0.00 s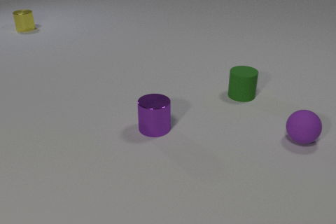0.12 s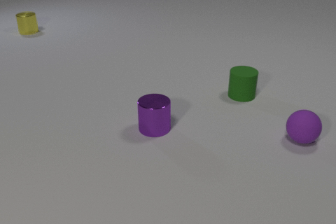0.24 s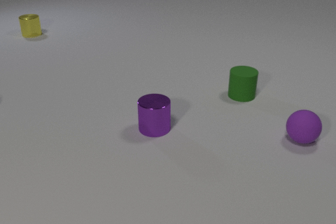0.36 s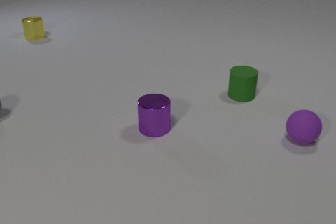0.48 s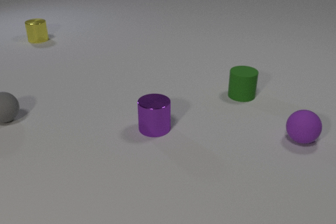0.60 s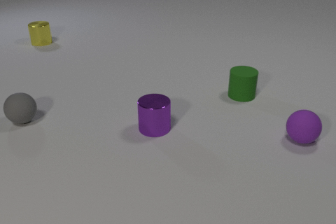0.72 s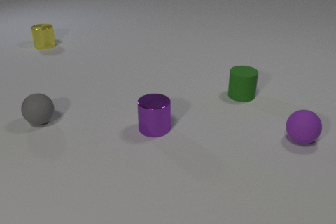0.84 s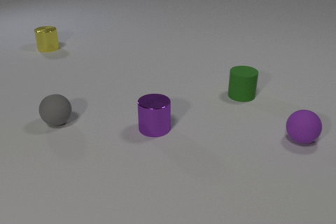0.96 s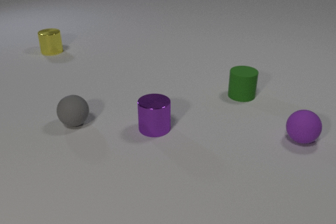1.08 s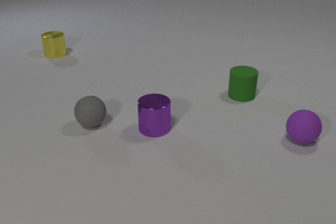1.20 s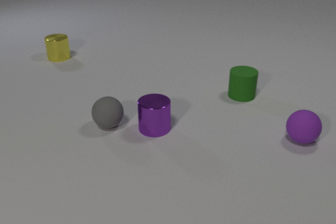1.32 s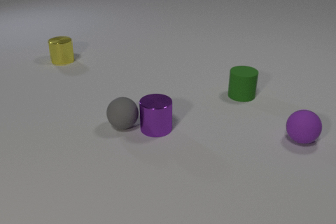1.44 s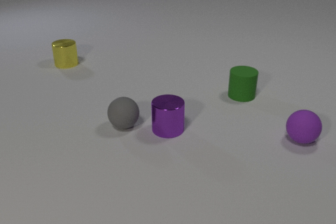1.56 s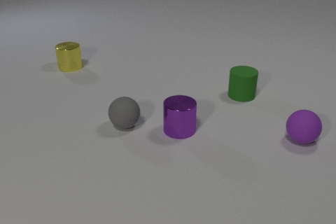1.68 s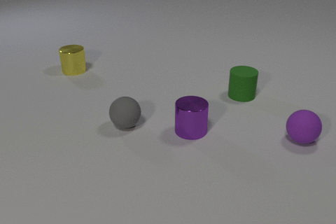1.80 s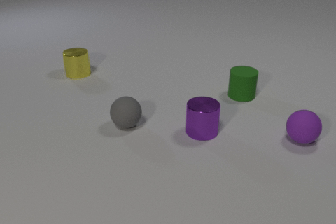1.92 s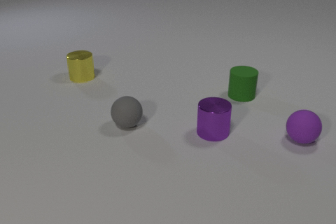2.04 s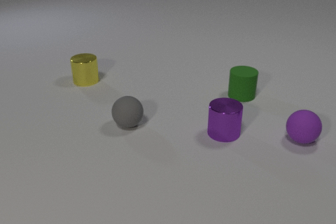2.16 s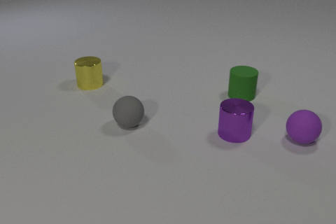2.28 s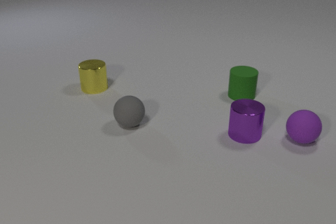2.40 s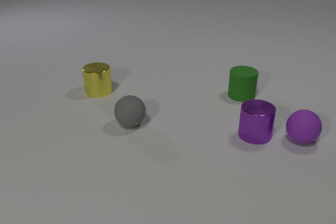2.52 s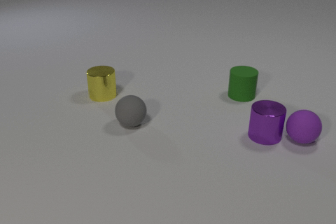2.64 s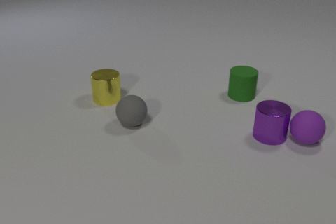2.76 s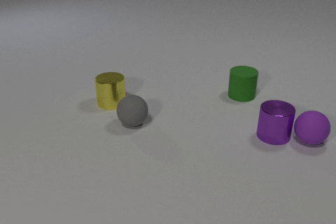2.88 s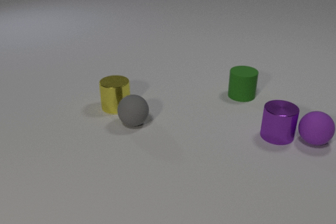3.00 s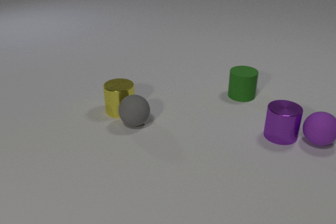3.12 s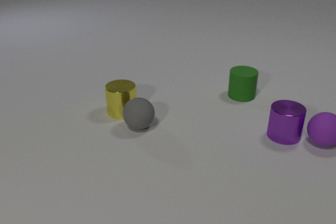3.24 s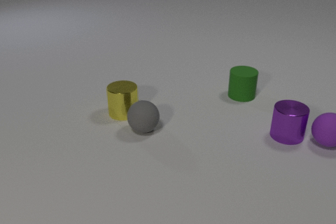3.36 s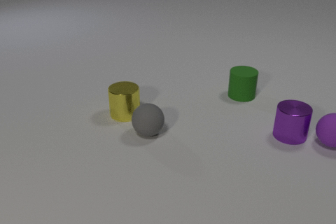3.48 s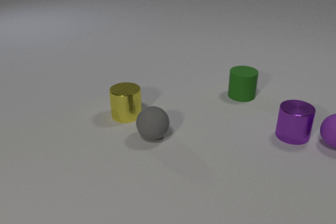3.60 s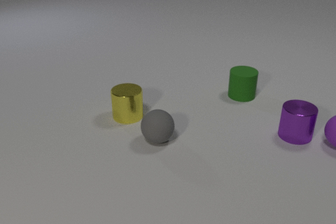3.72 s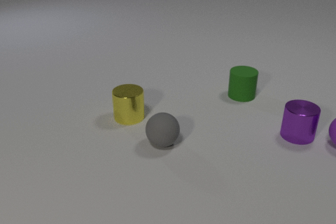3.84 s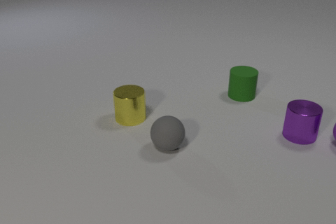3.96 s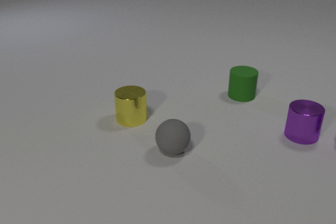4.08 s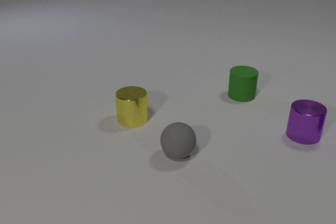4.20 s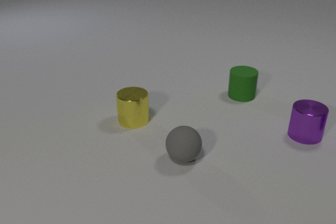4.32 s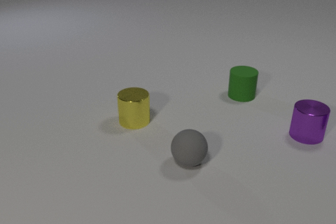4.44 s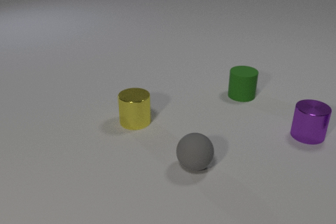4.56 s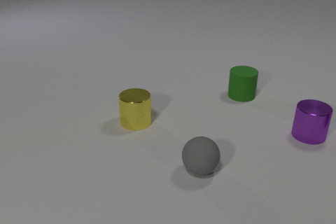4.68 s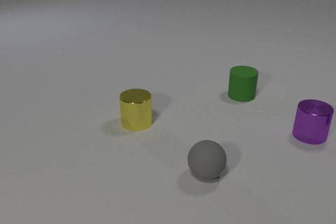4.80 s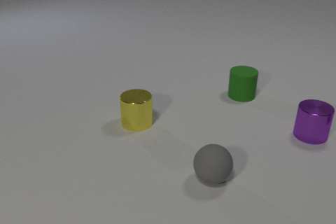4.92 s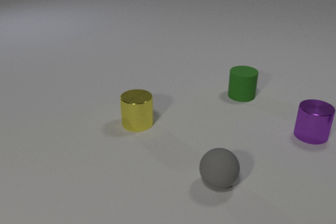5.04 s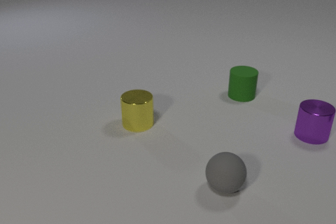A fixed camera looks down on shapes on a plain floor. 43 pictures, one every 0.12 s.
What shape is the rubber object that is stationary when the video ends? cylinder.
How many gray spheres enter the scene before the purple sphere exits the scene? 1.
How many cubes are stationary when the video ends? 0.
0.00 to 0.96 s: The gray rubber sphere comes in at the left edge, rolls to the right and toward the camera. The yellow metal cylinder slides toward the camera.
0.96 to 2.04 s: The gray rubber sphere rolls to the right. The purple metal cylinder slides to the right. The yellow metal cylinder slides toward the camera. The gray rubber sphere and the purple metal cylinder collide.
2.04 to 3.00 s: The gray rubber sphere rolls to the right. The purple metal cylinder slides to the right. The purple rubber sphere rolls to the right. The yellow metal cylinder slides toward the camera and to the right. The purple metal cylinder and the purple rubber sphere collide. The gray rubber sphere and the yellow metal cylinder collide.
3.00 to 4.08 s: The gray rubber sphere rolls toward the camera and to the right. The purple metal cylinder slides to the right. The purple rubber sphere rolls to the right, leaves at the right edge. The yellow metal cylinder slides toward the camera and to the right.
4.08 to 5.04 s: The gray rubber sphere rolls toward the camera and to the right. The purple metal cylinder slides to the right. The yellow metal cylinder slides toward the camera.
